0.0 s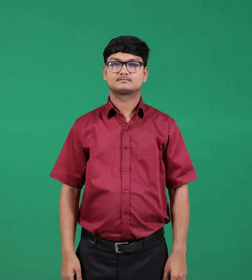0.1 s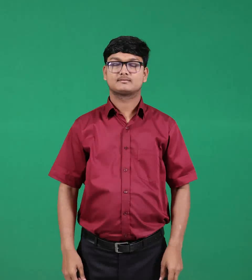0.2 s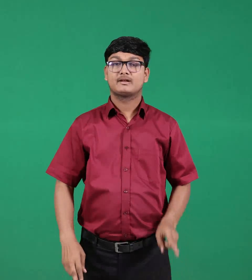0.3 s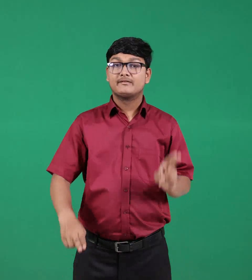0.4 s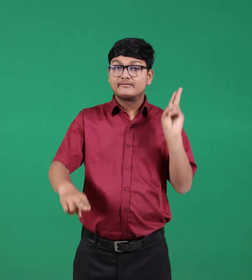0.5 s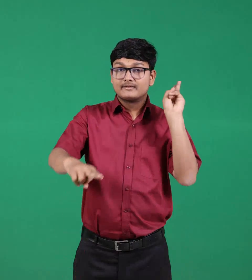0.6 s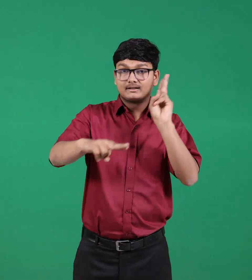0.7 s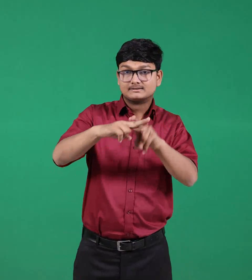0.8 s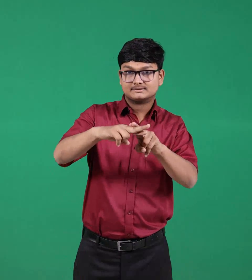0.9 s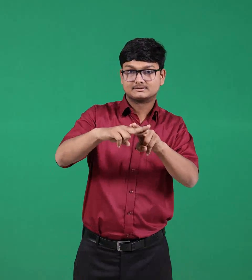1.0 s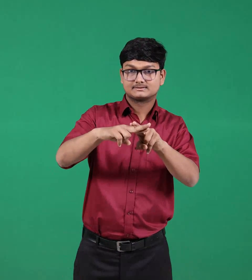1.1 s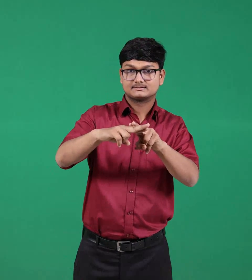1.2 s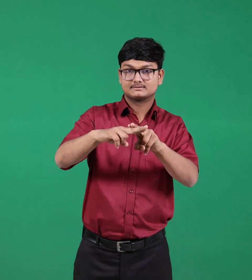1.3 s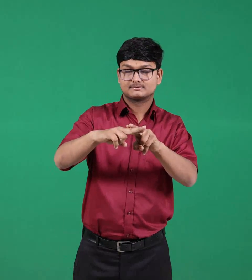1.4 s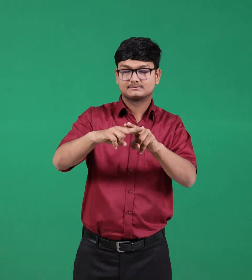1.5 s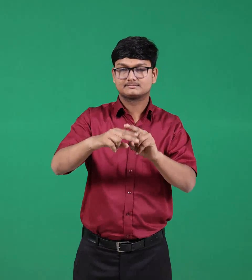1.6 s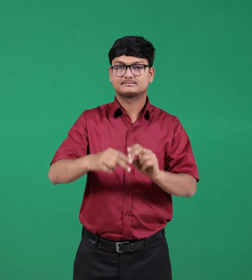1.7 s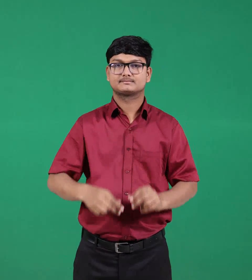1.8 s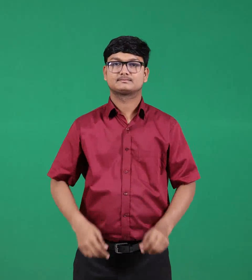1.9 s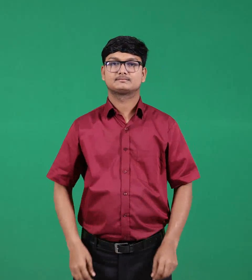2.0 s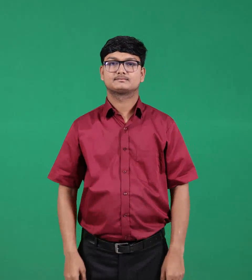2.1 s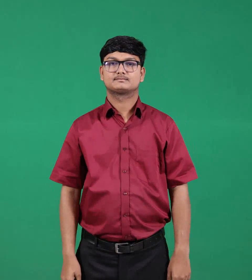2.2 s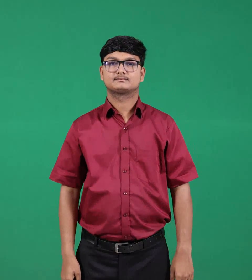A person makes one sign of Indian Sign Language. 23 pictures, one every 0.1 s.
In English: final
